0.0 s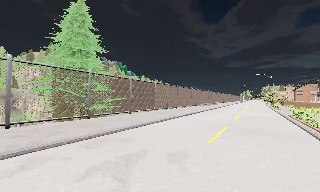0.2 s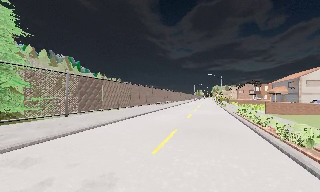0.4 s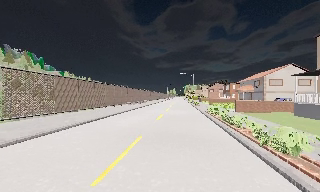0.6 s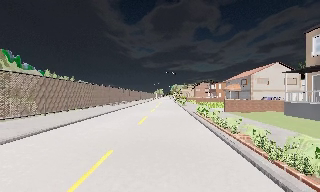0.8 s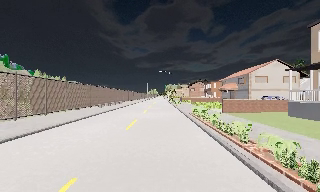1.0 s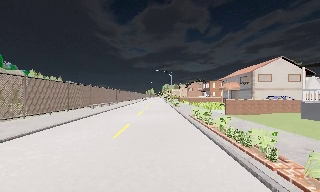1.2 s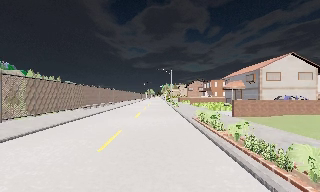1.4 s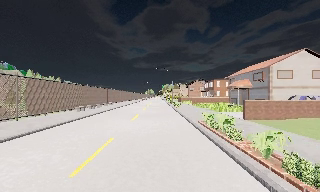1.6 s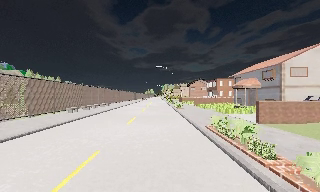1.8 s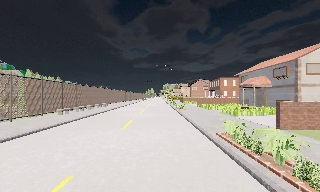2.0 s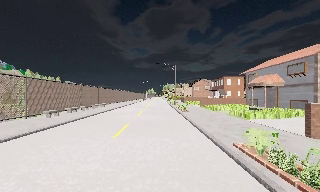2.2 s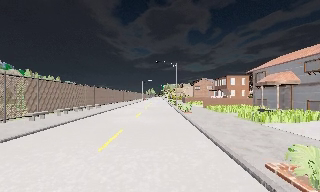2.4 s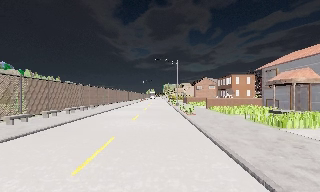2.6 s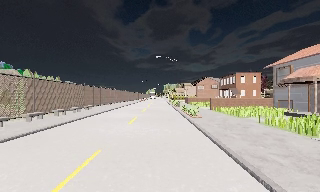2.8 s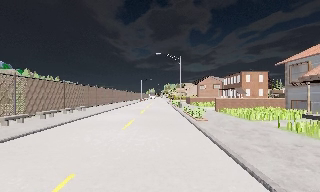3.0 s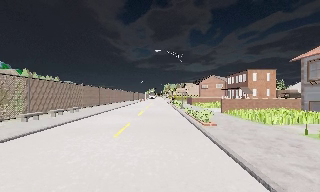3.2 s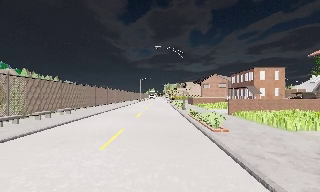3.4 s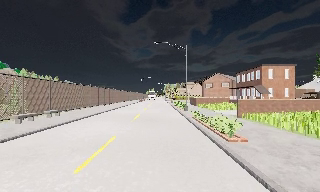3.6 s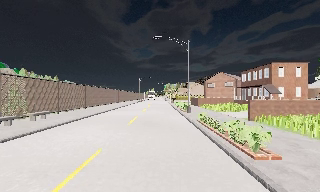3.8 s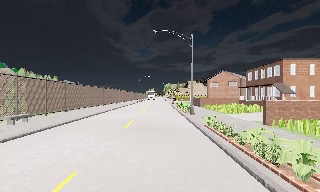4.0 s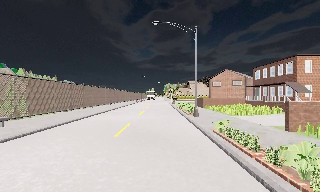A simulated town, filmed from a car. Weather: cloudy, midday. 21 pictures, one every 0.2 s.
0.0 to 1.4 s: The camera pans to its right, which is clockwise from overhead, by about 30 degrees. It travels forward, about 12 m.
1.4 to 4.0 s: The camera travels forward, about 20 m, so what stands in front looms larger.
The film runs forward here.
